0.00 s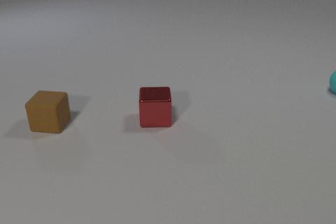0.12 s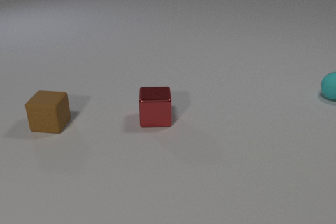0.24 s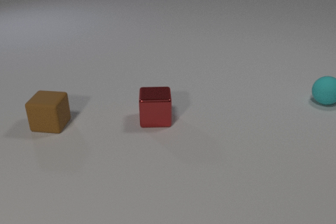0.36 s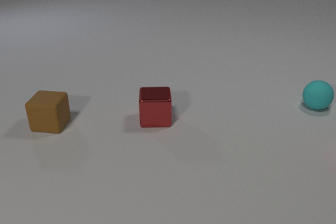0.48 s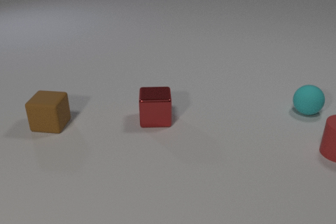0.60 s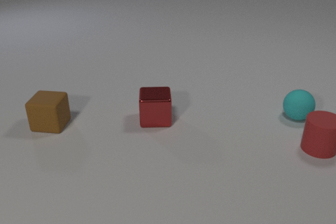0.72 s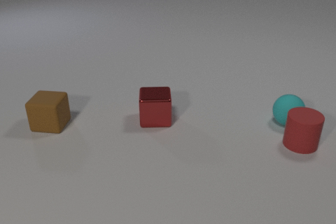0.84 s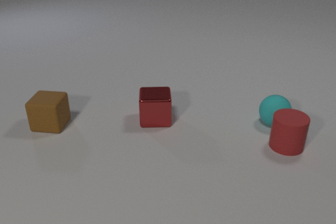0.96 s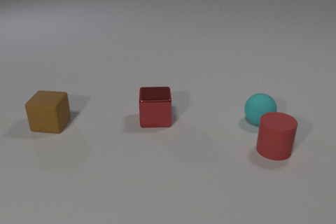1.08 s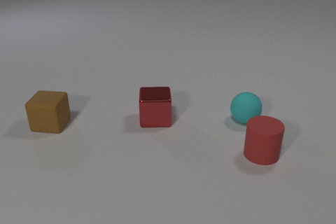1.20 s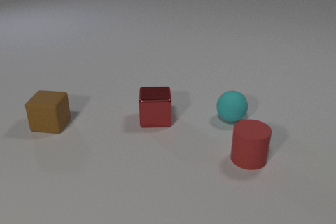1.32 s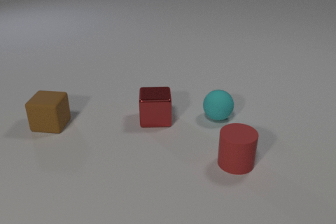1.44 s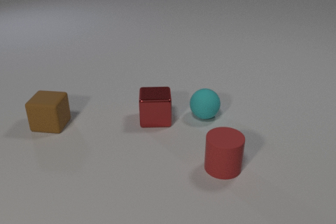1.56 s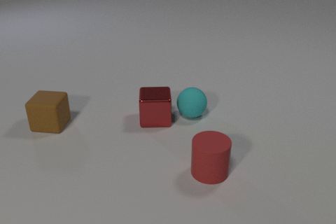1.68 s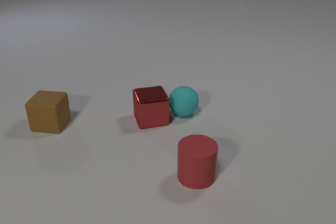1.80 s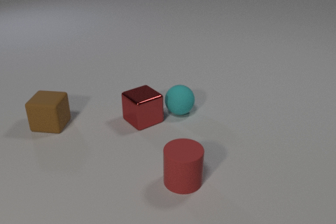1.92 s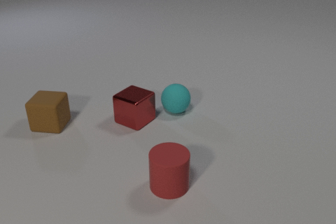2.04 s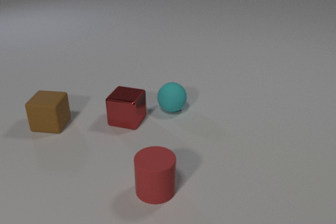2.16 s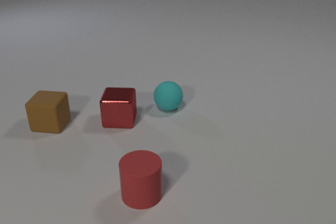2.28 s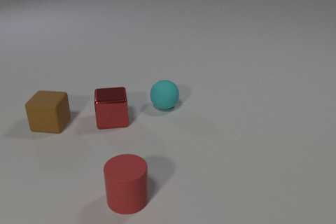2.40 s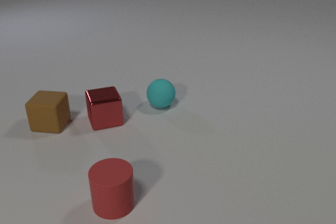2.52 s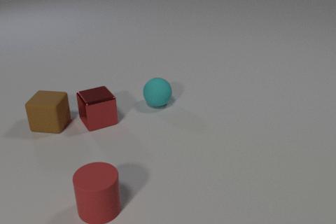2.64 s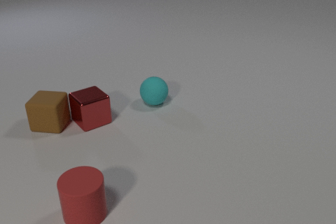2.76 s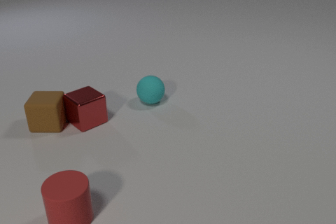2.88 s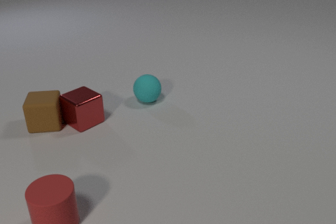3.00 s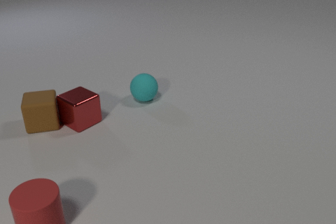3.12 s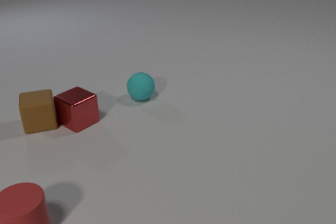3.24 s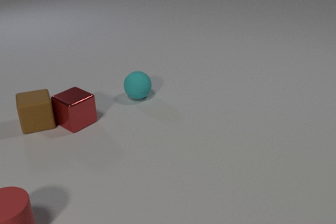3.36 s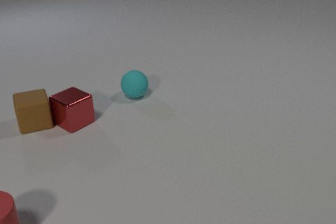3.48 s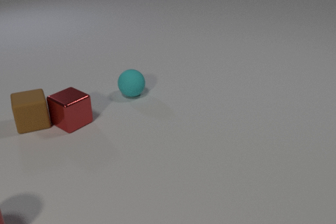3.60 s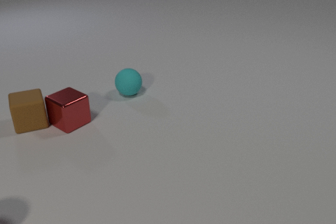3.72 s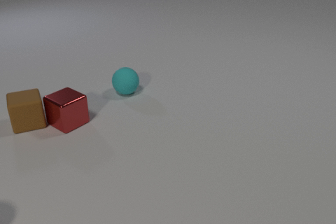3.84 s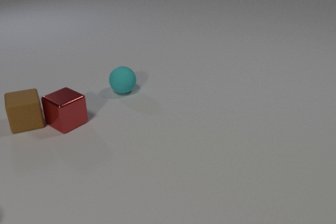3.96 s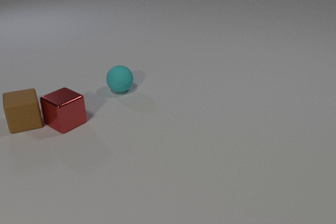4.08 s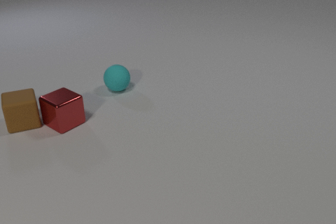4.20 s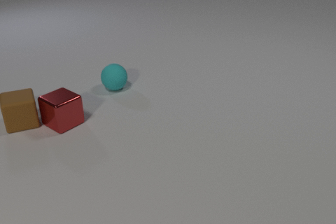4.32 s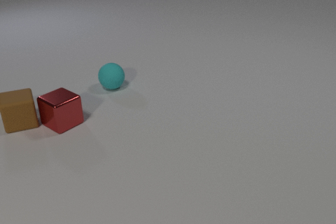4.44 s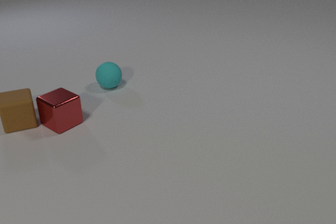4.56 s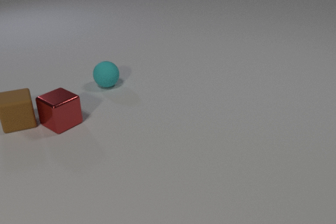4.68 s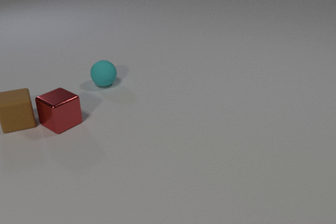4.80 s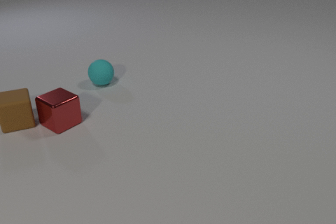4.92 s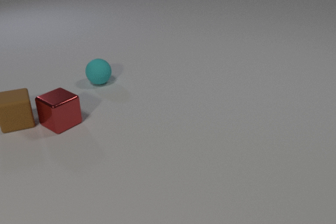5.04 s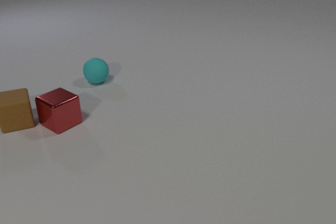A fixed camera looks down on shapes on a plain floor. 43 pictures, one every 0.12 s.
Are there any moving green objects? no.
How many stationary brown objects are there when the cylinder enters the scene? 1.
What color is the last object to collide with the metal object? brown.
0.00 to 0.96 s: The red rubber cylinder comes in at the right edge, slides to the left. The cyan rubber sphere rolls toward the camera and to the left. The red rubber cylinder and the cyan rubber sphere collide.
0.96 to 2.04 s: The red rubber cylinder slides to the left and toward the camera. The cyan rubber sphere rolls to the left. The red metal cube slides to the left, spins so that its near face slides to the right, counterclockwise seen from above. The cyan rubber sphere and the red metal cube collide.
2.04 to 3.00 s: The red rubber cylinder slides to the left. The cyan rubber sphere rolls to the left and away from the camera. The red metal cube slides to the left, spins so that its near face slides to the right, counterclockwise seen from above. The brown rubber cube slides to the left, spins so that its near face slides to the right, counterclockwise seen from above. The red metal cube and the brown rubber cube collide.
3.00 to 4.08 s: The red rubber cylinder slides to the left, leaves at the left edge. The cyan rubber sphere rolls to the left and away from the camera. The red metal cube slides to the left. The brown rubber cube slides to the left and away from the camera.
4.08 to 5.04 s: The cyan rubber sphere rolls away from the camera and to the left. The brown rubber cube moves, and ends about where it began.
